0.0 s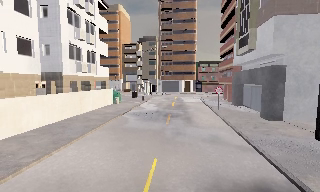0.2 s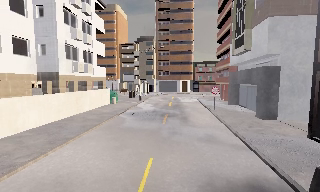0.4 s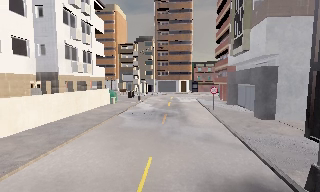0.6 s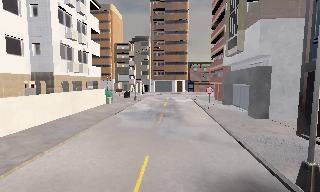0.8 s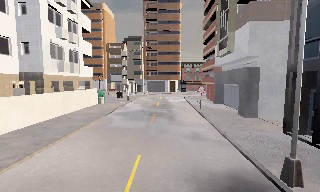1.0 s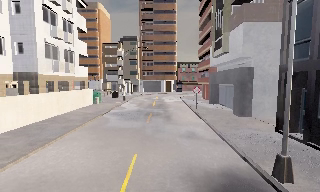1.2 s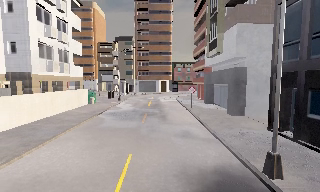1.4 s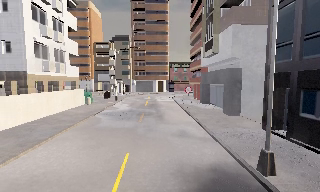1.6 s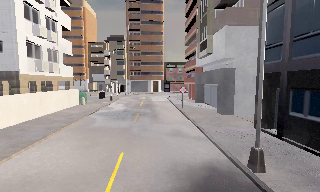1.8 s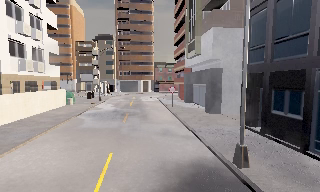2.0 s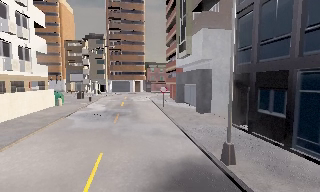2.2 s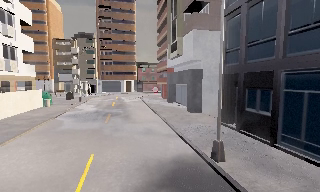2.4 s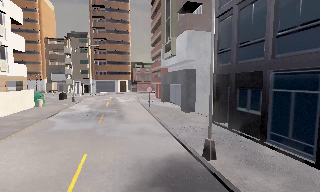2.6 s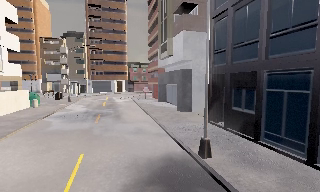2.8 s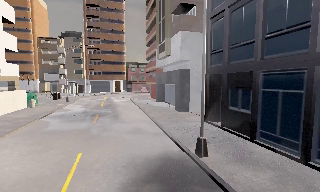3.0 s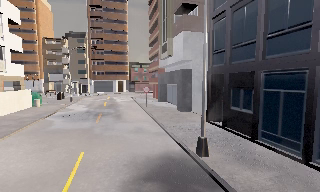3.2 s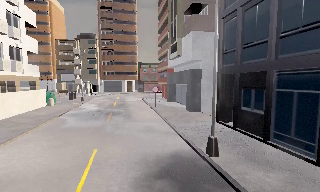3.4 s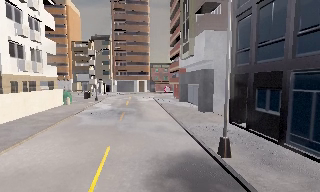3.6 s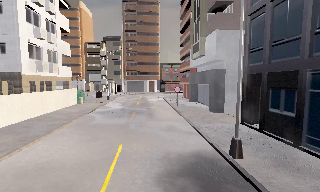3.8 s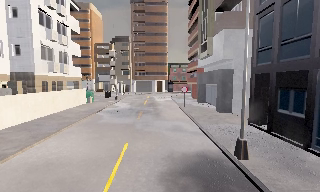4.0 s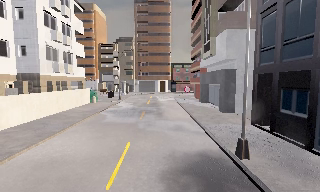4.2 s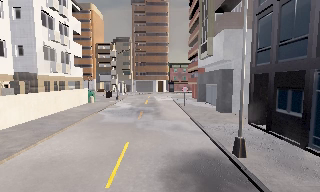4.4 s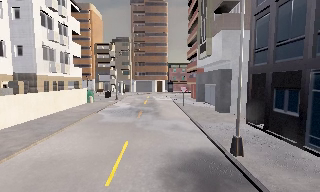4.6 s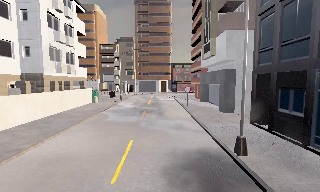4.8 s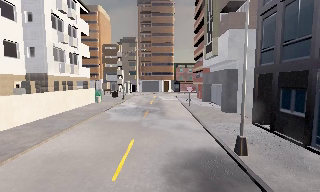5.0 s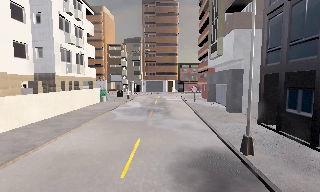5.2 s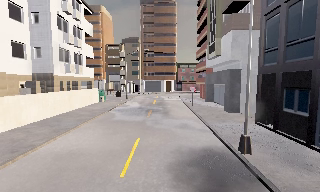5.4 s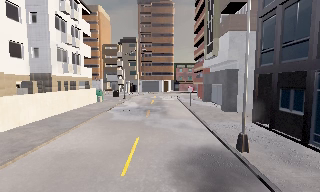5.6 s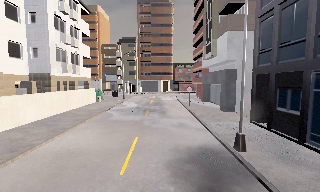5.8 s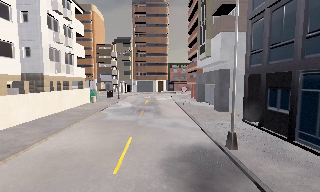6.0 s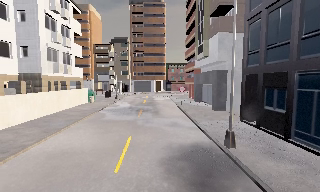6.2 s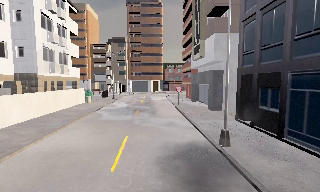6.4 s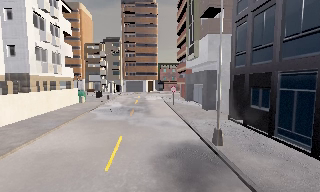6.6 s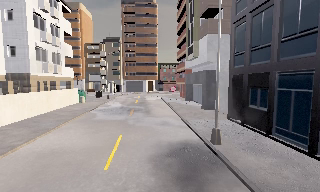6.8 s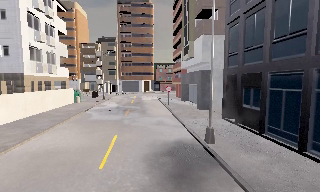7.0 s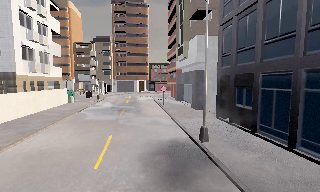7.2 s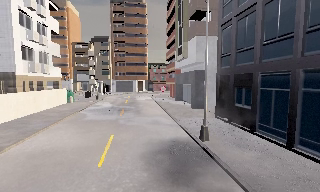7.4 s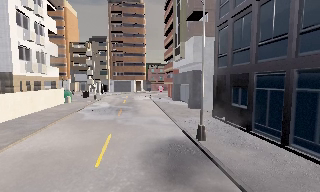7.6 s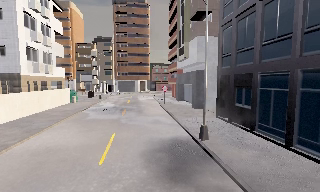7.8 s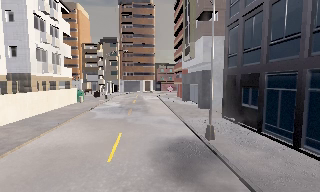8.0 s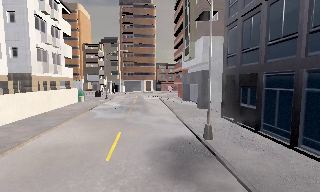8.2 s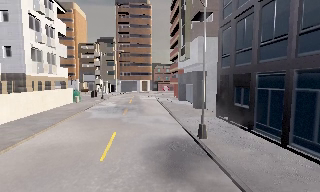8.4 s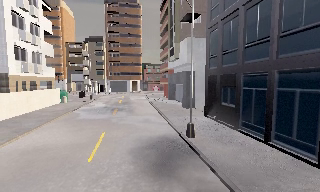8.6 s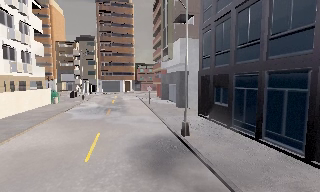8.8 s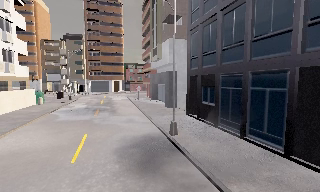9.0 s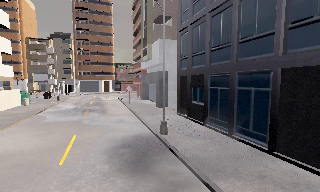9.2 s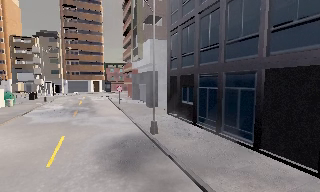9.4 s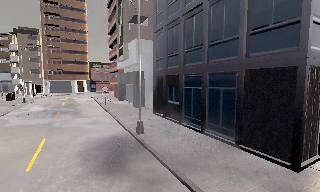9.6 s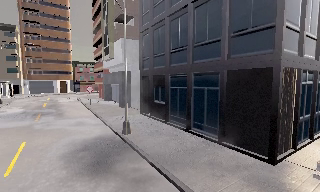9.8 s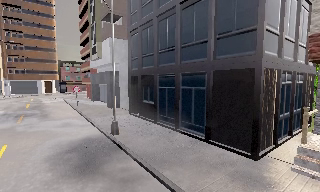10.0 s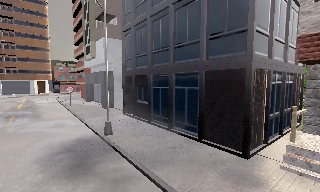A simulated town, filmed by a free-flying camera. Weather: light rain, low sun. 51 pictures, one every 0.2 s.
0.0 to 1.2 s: The camera travels backward, about 0.5 m, so what stands in front gets smaller.
1.2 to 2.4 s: The camera pans to its right, which is clockwise from overhead, by about 15 degrees.
2.4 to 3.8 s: The camera pans to its left, which is counterclockwise from overhead, by about 15 degrees. It travels backward, about 0.5 m, so what stands in front gets smaller.
3.8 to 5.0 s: The camera travels backward, about 0.5 m, so what stands in front gets smaller.
5.0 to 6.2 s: The camera shifts only a little, or ends up much as it began.
6.2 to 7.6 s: The camera travels backward, about 0.5 m, so what stands in front gets smaller.
7.6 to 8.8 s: The camera shifts only a little, or ends up much as it began.
8.8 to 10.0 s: The camera swings to its right by about 20 degrees, and the scene slides to the left.
The film runs backward here.
